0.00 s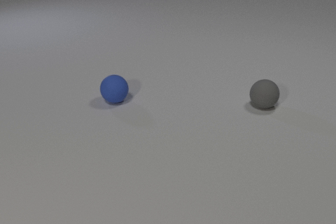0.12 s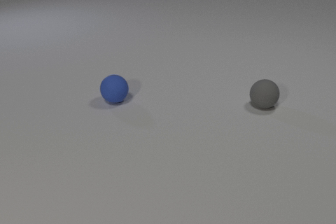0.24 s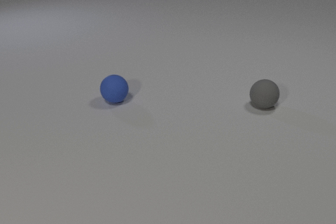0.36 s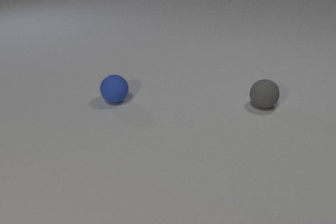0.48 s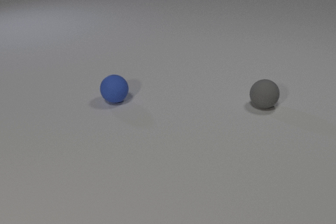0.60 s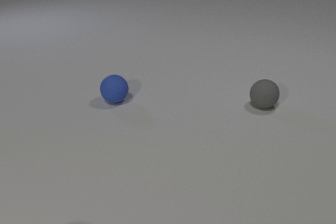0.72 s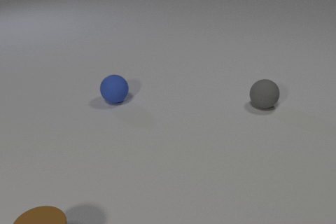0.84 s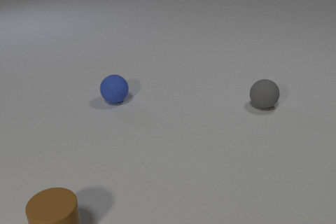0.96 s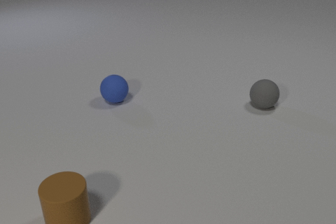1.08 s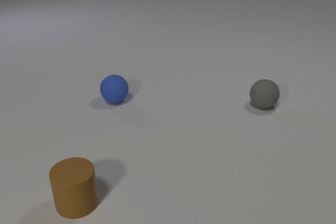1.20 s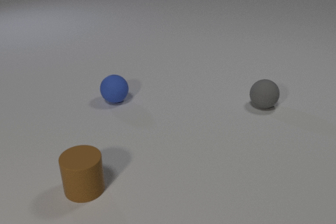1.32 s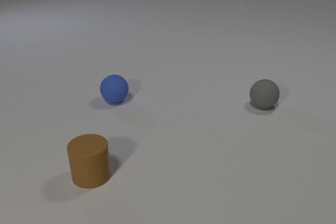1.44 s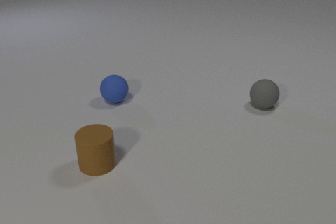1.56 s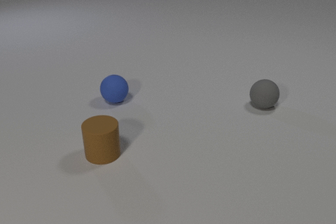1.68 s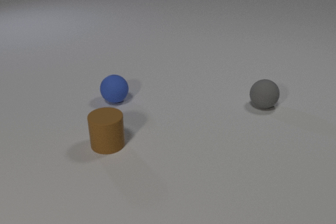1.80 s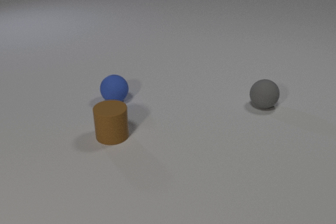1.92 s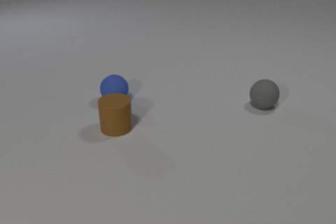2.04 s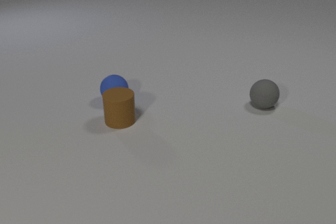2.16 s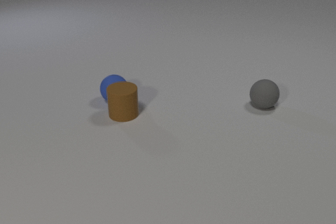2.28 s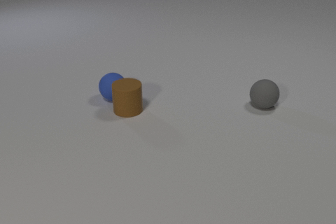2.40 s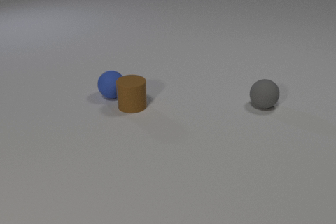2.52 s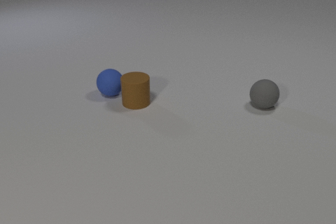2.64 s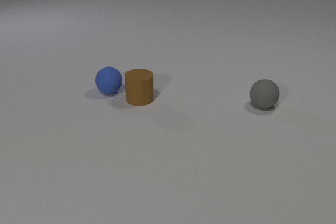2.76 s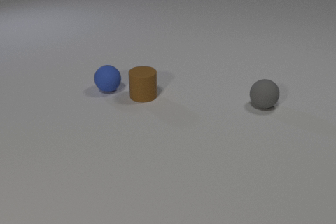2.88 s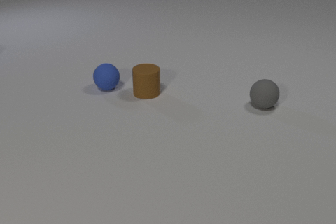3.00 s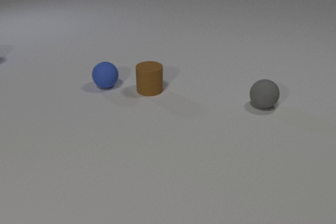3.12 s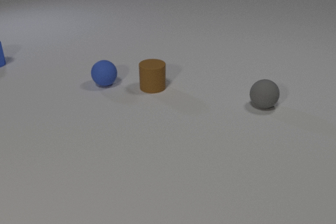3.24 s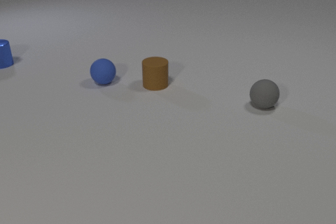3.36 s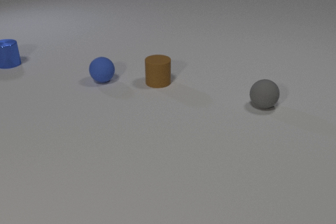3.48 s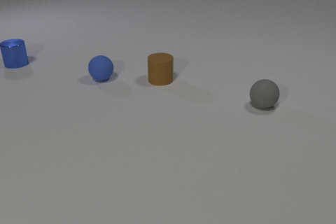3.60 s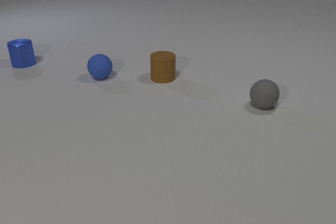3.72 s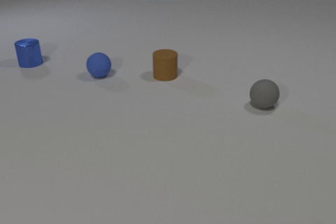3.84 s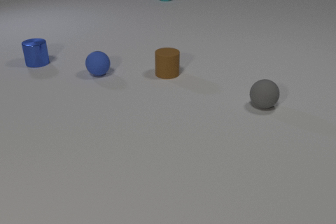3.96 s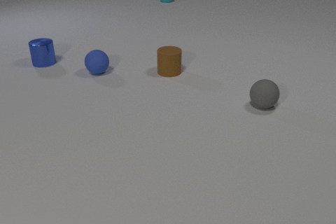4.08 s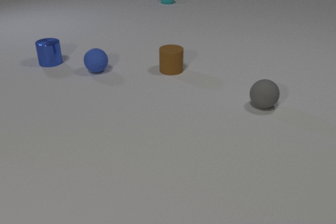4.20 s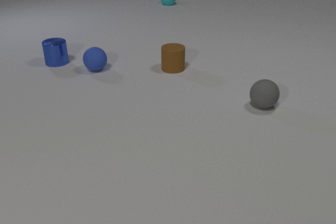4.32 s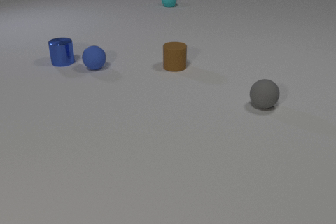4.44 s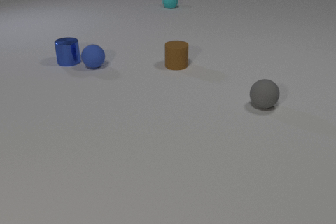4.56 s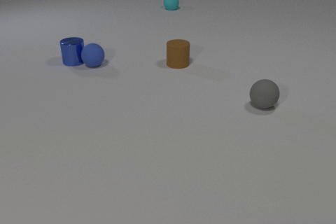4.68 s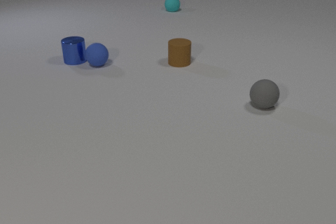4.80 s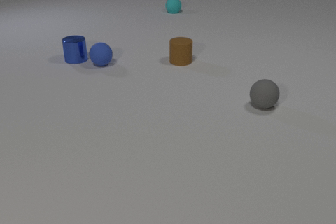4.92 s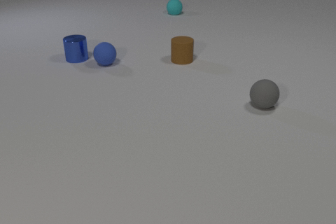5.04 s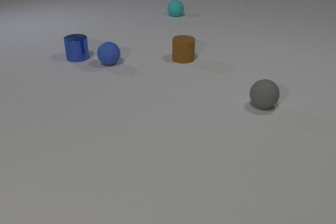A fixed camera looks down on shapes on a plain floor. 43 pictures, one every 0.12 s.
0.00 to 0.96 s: The brown rubber cylinder comes in at the bottom edge, slides away from the camera and to the right.
0.96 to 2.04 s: The brown rubber cylinder slides away from the camera.
2.04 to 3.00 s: The brown rubber cylinder slides away from the camera and to the right. The blue rubber sphere rolls away from the camera. The brown rubber cylinder and the blue rubber sphere collide.
3.00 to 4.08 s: The brown rubber cylinder slides away from the camera and to the right. The blue rubber sphere rolls away from the camera. The cyan rubber sphere comes in at the top edge, rolls toward the camera. The blue metal cylinder comes in at the left edge, slides to the right.
4.08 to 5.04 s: The brown rubber cylinder slides away from the camera and to the right. The blue rubber sphere rolls away from the camera and to the right. The cyan rubber sphere rolls toward the camera. The blue metal cylinder slides to the right. The blue rubber sphere and the blue metal cylinder collide.
What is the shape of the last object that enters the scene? sphere.
How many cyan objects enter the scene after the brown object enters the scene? 1.
What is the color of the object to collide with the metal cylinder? blue.
